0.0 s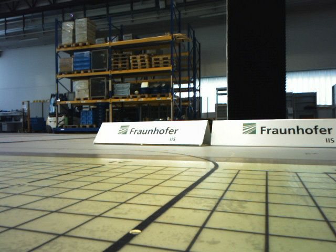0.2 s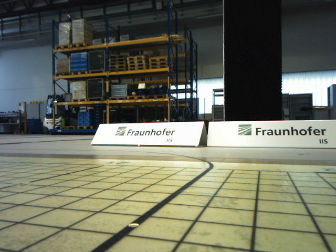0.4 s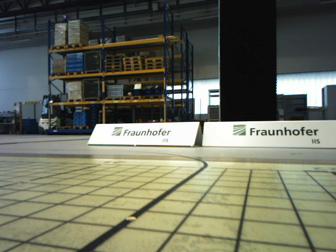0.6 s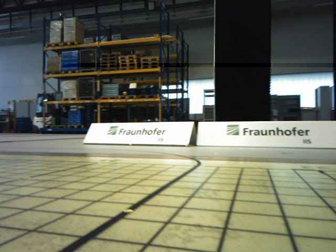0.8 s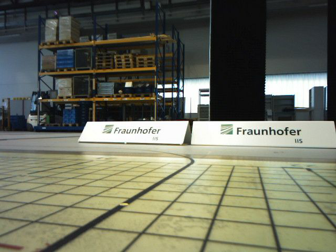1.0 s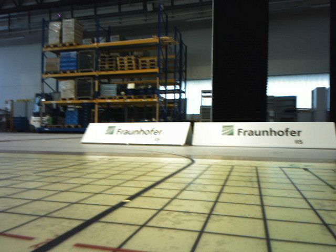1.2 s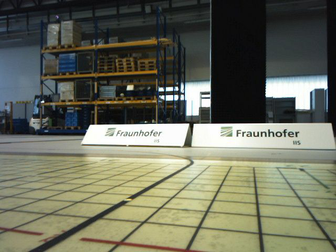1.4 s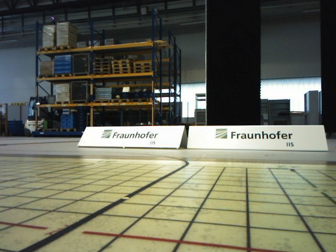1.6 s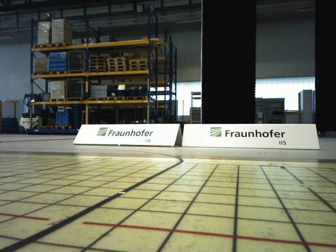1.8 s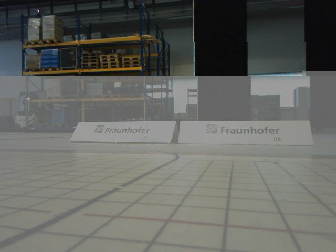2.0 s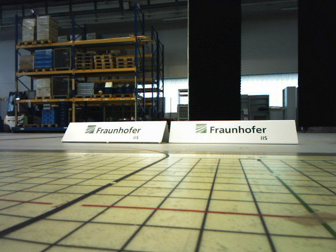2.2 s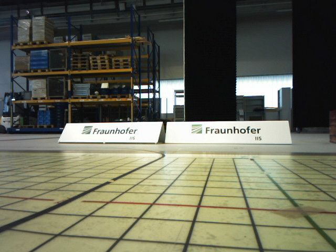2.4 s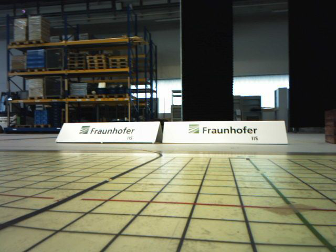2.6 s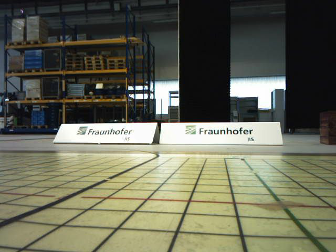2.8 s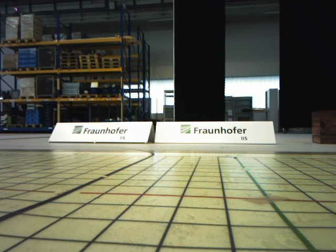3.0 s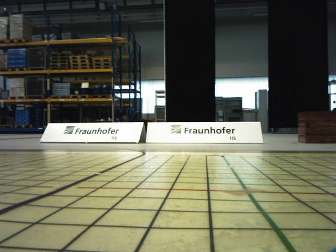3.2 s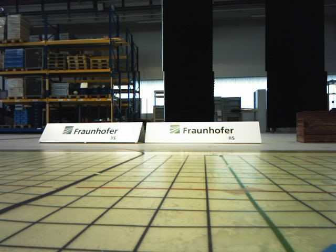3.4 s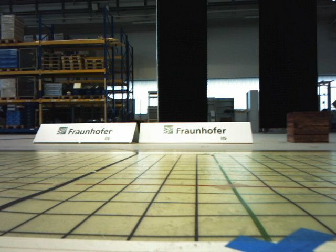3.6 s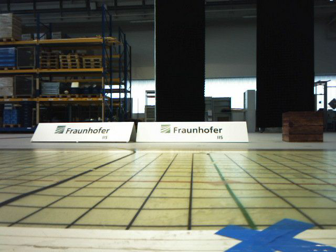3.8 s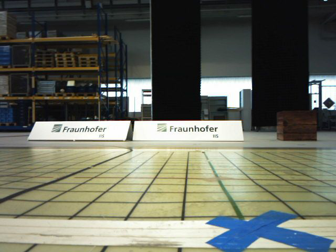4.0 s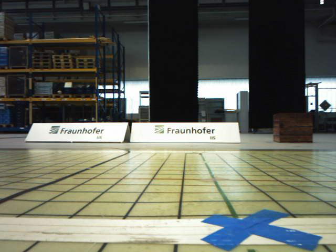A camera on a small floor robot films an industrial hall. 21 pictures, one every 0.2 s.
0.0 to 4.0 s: The camera swings to its right by about 15 degrees, and the scene slides to the left. It travels backward, about 0.8 m, so what stands in front gets smaller.
The film runs backward here.
